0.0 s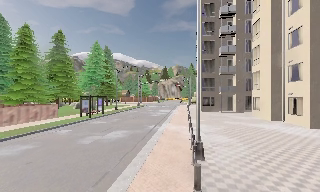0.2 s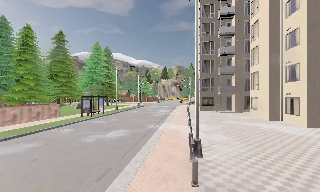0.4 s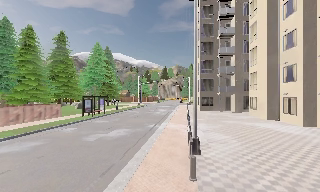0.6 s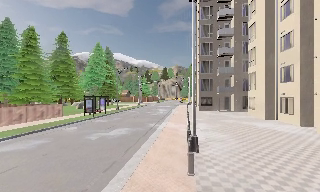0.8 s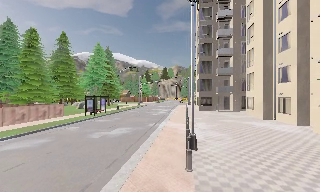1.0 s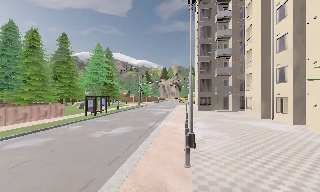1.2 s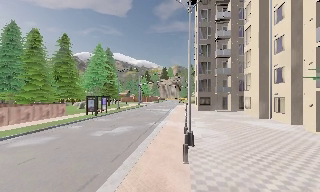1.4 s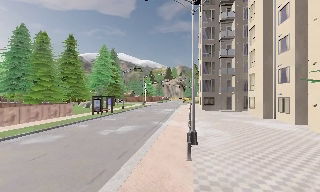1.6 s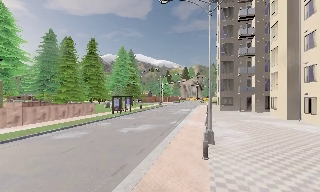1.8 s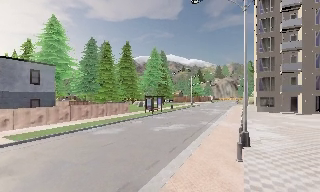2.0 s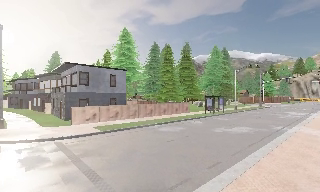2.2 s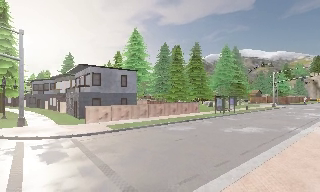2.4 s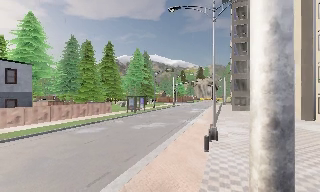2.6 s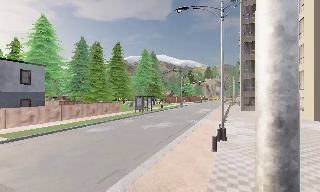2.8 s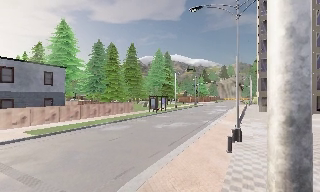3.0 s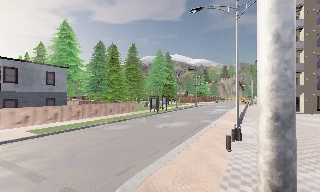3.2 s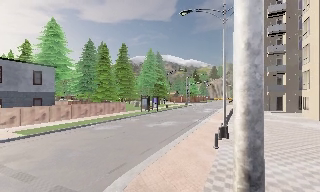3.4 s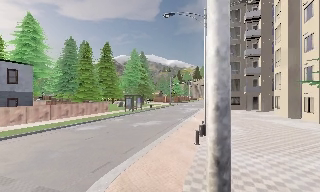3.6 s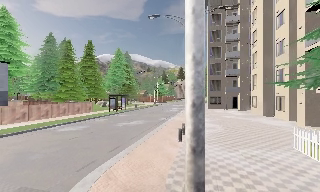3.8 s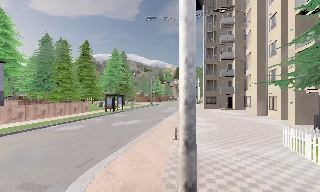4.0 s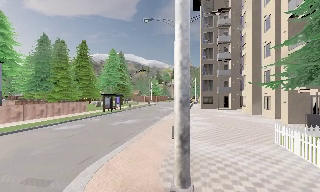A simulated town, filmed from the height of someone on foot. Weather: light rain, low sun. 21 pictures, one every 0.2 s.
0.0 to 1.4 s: The camera travels backward, about 2 m, so what stands in front gets smaller.
1.4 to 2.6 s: The camera pans to its left, which is counterclockwise from overhead, by about 15 degrees. It travels backward, about 1.5 m, so what stands in front gets smaller.
2.6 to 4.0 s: The camera swings to its right by about 10 degrees, and the scene slides to the left. It travels backward, about 1.5 m, so what stands in front gets smaller.
The film runs backward here.
